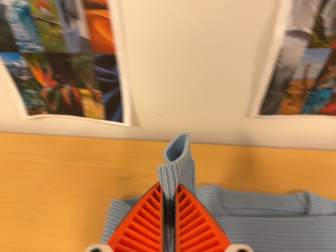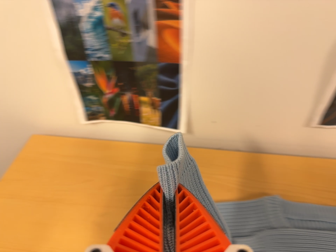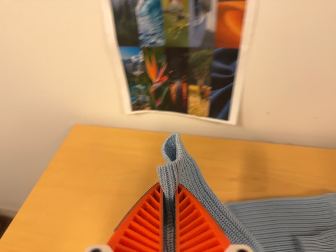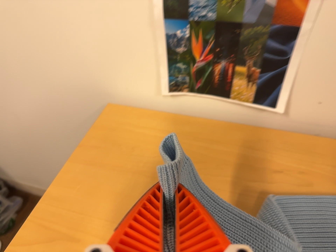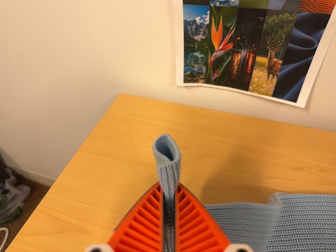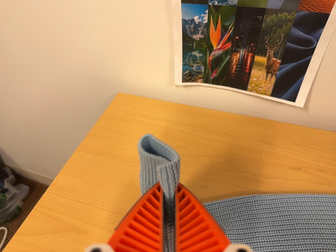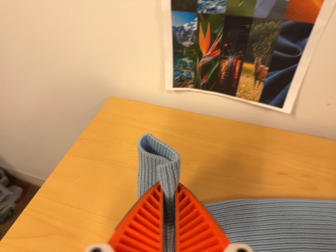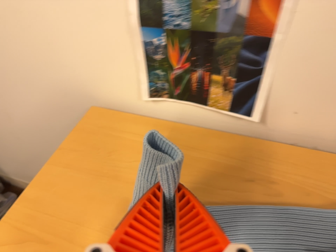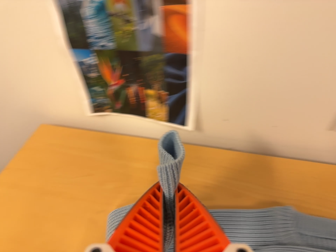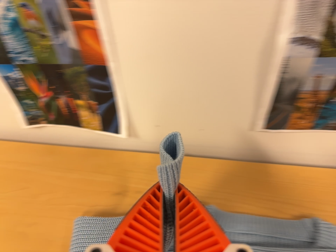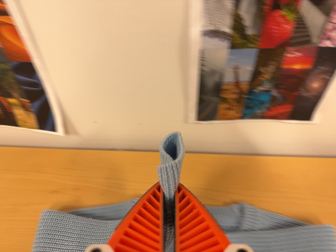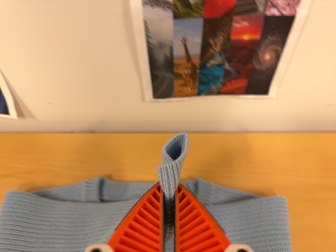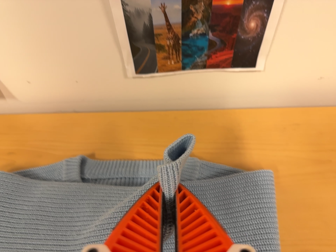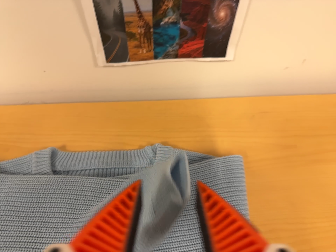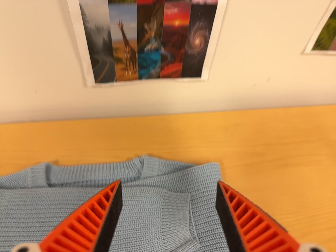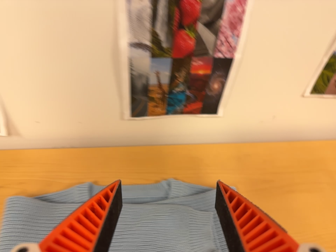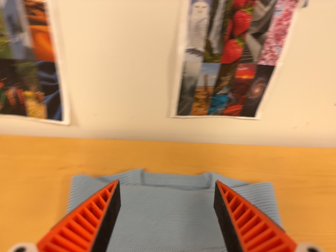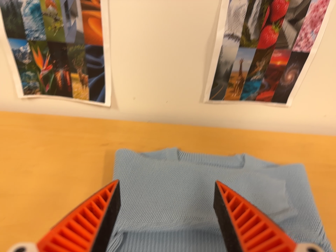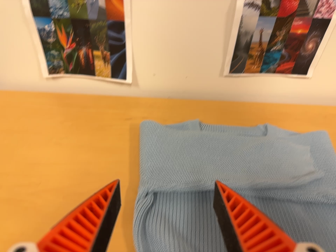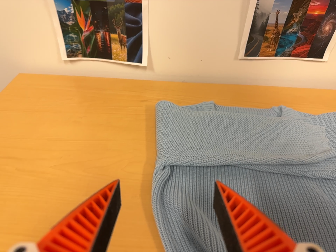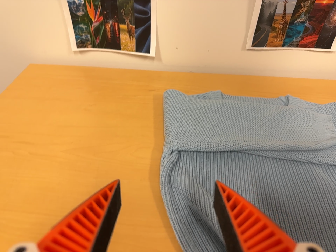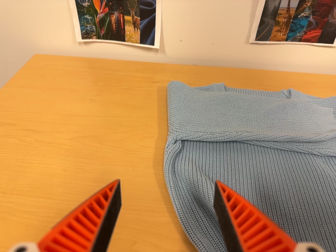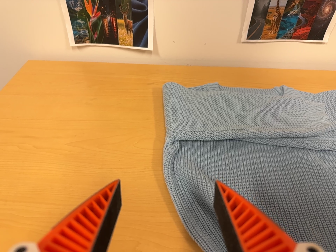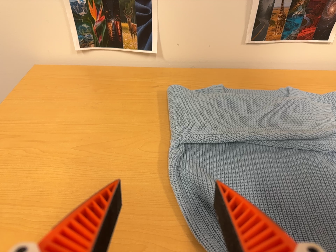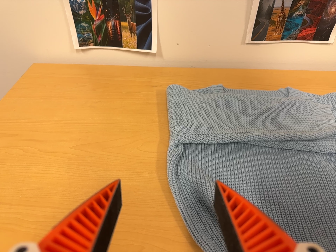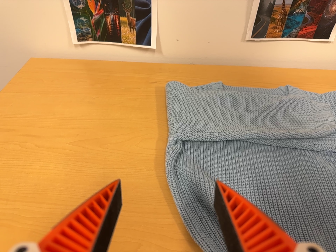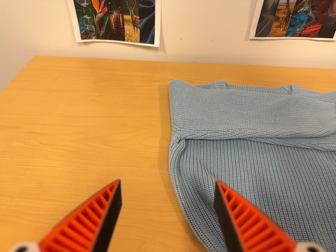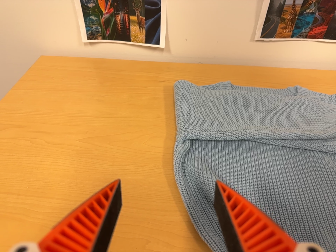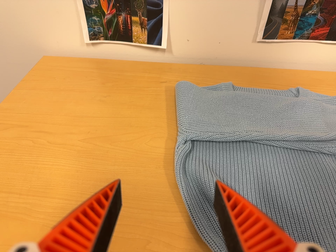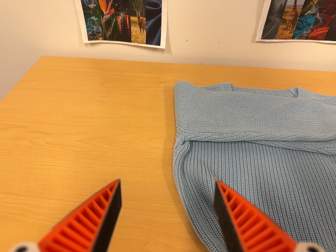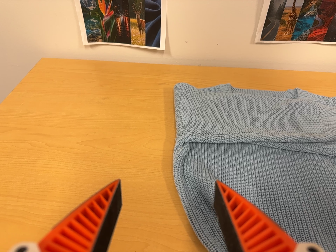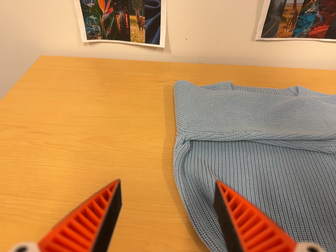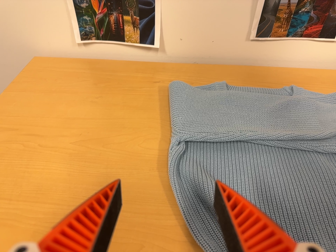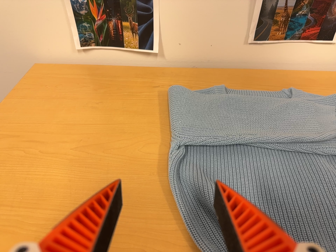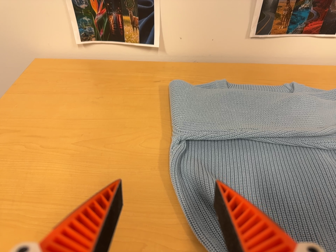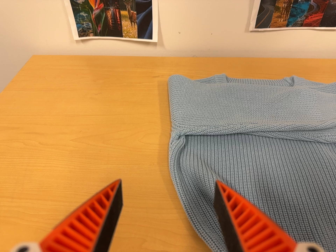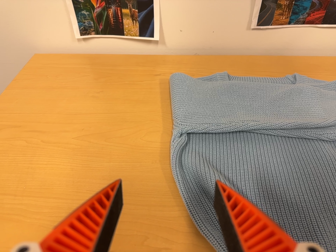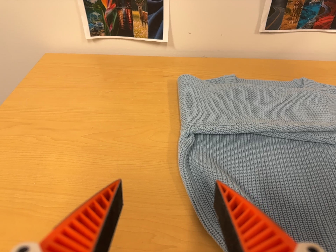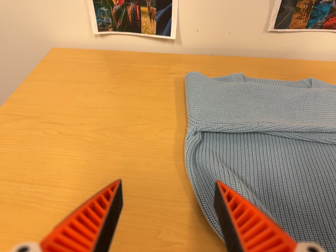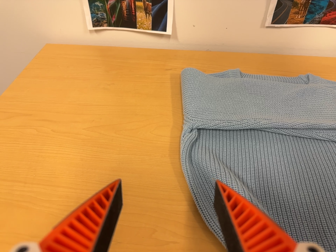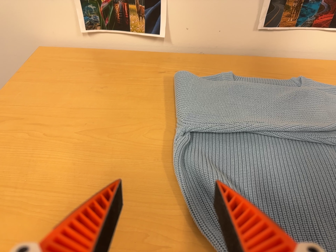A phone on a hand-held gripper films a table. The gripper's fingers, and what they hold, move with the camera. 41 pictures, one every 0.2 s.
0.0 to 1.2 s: The camera swings to its left by about 15 degrees, and the scene slides to the right. It travels to its left, about 16 cm, so close, fixed things drift to the right. It rolls about its line of sight by about 10 degrees, and the scene rotates clockwise.
1.2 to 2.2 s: The camera pans to its right by about 15 degrees. It travels to its right, about 34 cm, so close, fixed things drift to the left. It rolls about its line of sight by about 10 degrees, and the scene rotates counterclockwise.
2.2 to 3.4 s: The camera travels backward, to its left and toward the bottom of its view, about 24 cm, so what stands in front gets smaller. Its aim tips toward the top of its view by about 10 degrees.
3.4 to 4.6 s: The camera travels toward the bottom of its view and to its left, about 14 cm, so close, fixed things drift upward.
4.6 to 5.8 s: The camera shifts only a little, or ends up much as it began.
5.8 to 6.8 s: The camera keeps its place and its aim.
6.8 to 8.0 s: The camera shifts only a little, or ends up much as it began.
The film runs forward here.
